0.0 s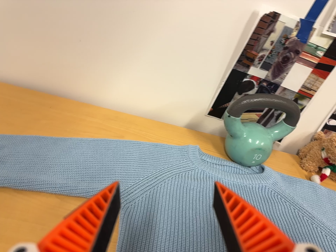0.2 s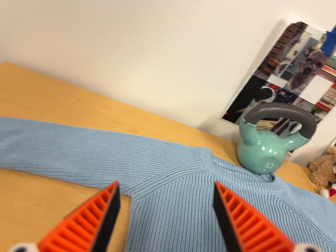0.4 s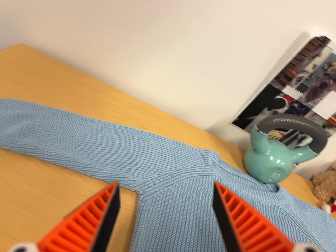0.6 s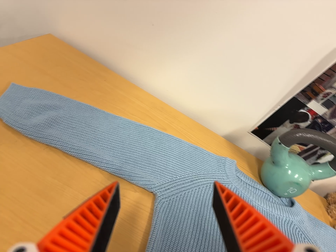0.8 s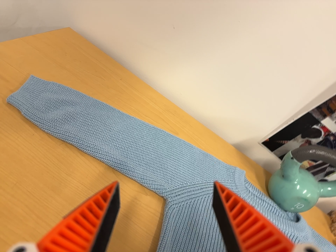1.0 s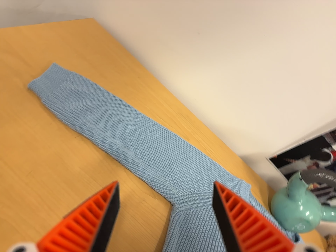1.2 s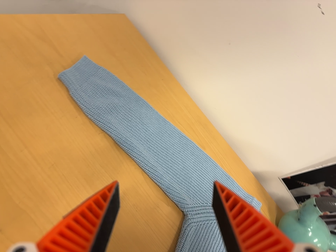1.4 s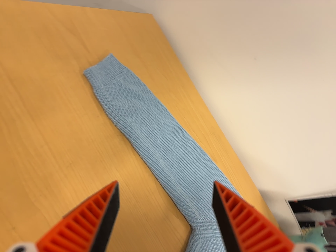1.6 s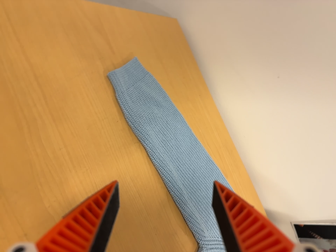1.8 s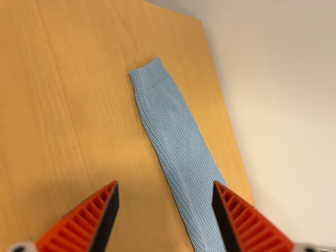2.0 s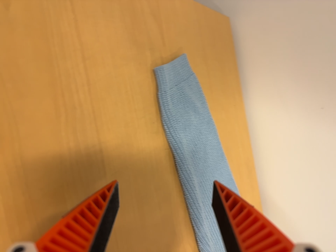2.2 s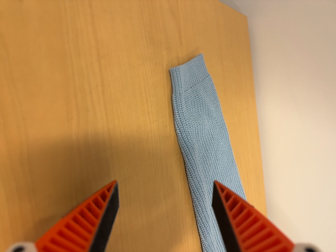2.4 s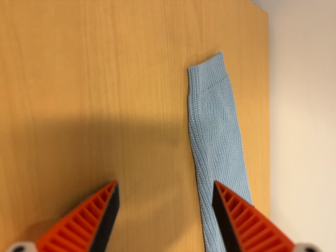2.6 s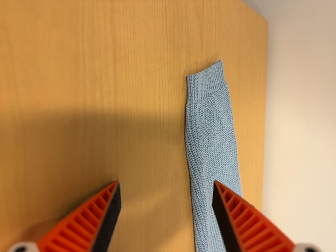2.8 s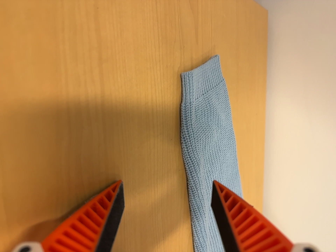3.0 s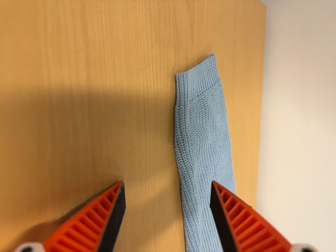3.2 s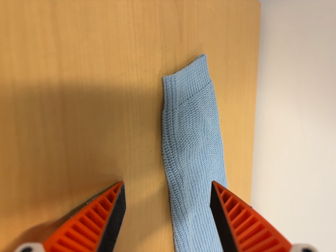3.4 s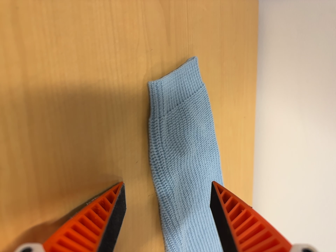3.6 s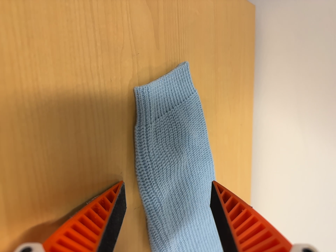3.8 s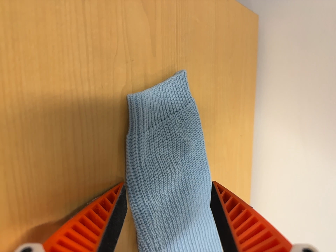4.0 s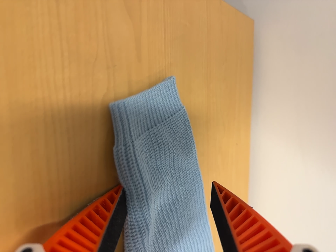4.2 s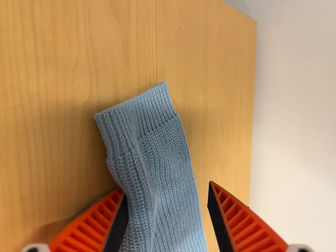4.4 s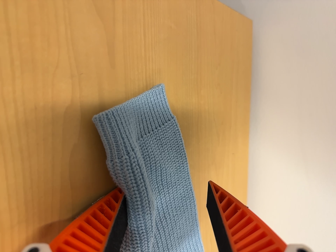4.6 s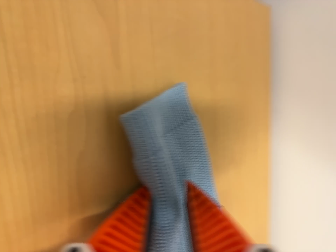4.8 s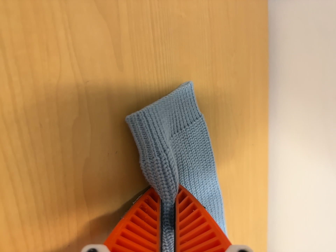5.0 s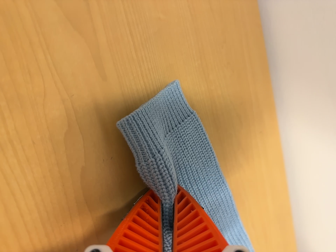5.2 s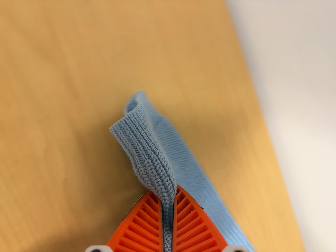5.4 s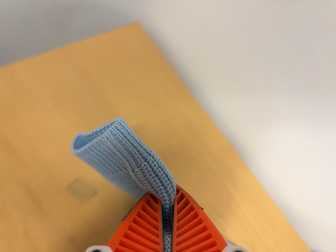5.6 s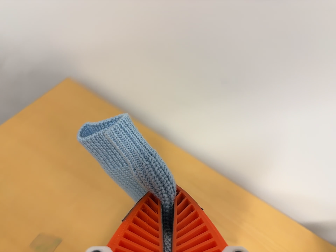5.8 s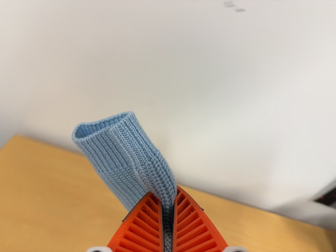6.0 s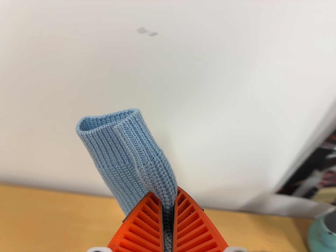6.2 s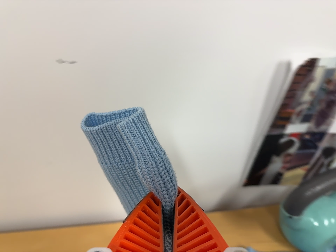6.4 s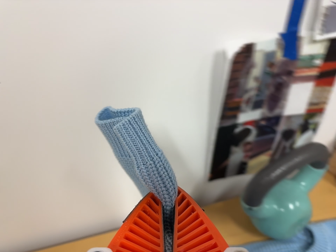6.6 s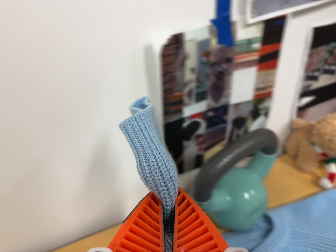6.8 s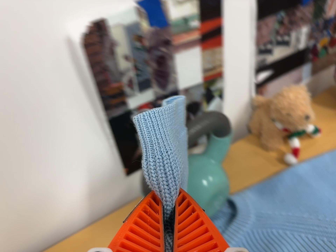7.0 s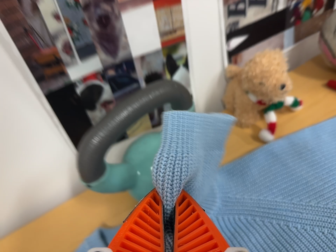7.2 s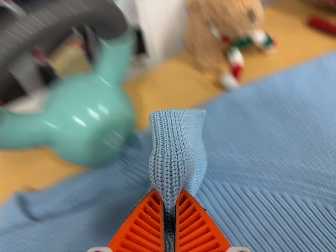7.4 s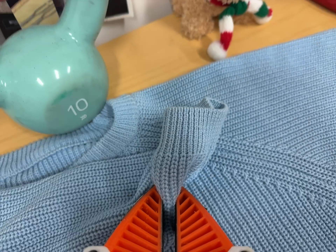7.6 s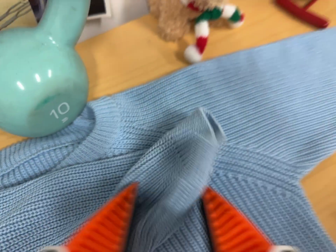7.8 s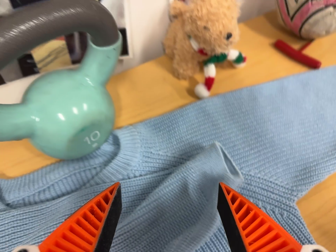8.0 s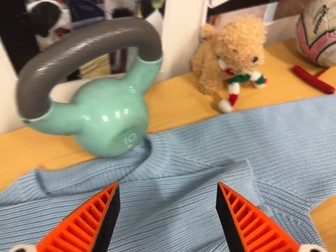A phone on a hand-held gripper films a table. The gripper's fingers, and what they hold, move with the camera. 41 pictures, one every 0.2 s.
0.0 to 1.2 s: The camera travels to its left, about 16 cm, so close, fixed things drift to the right. It rolls about its line of sight by about 40 degrees, and the scene rotates clockwise.
1.2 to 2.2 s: The camera travels to its left, toward the top of its view and forward, about 16 cm, so close, fixed things drift to the right. It rolls about its line of sight by about 30 degrees, and the scene rotates clockwise.
2.2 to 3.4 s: The camera travels forward and toward the top of its view, about 12 cm, so what stands in front looms larger.
3.4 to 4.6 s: The camera travels forward and to its right, about 9 cm, so what stands in front looms larger.
4.6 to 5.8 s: The camera travels to its right and backward, about 30 cm, so close, fixed things drift to the left. Its aim tips toward the top of its view by about 15 degrees, and the scene shifts downward. It rolls about its line of sight by about 70 degrees, and the scene rotates counterclockwise.
5.8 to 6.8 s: The camera pans to its right by about 15 degrees. It travels to its right, about 32 cm, so close, fixed things drift to the left. It rolls about its line of sight by about 45 degrees, and the scene rotates counterclockwise.
6.8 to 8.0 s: The camera pans to its right by about 15 degrees. It travels to its right and forward, about 10 cm, so close, fixed things drift to the left. Its aim tips toward the bottom of its view by about 10 degrees, and the scene shifts upward.
The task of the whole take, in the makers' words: left arm across.
The film runs forward here.
